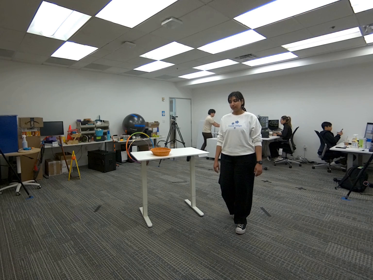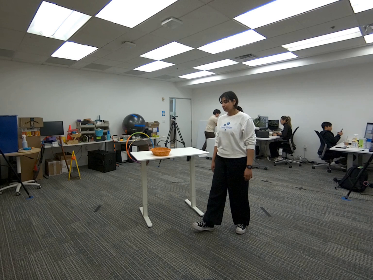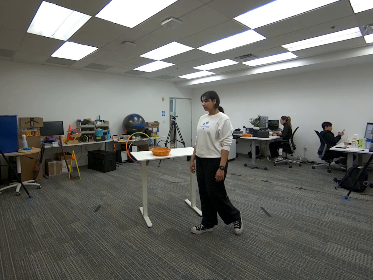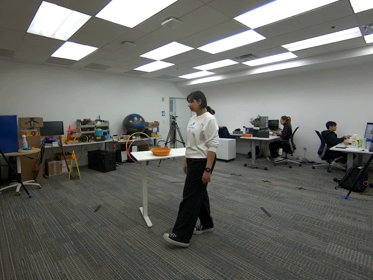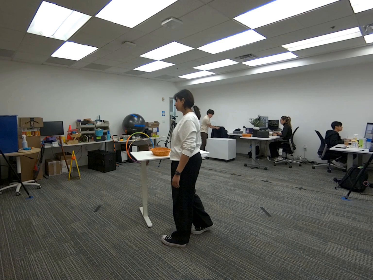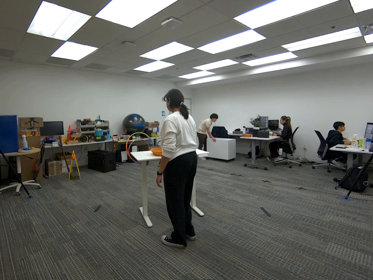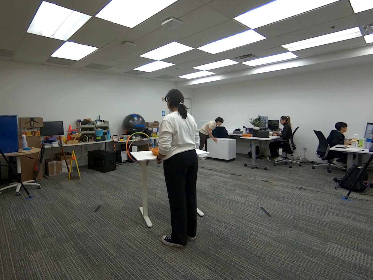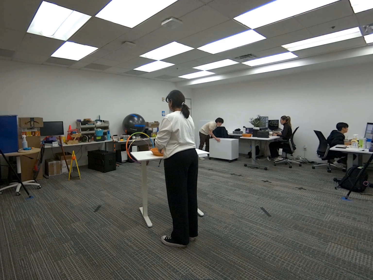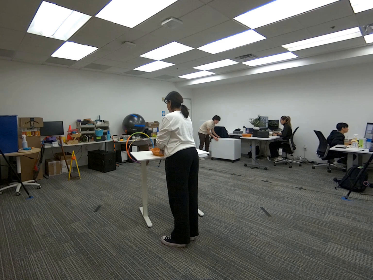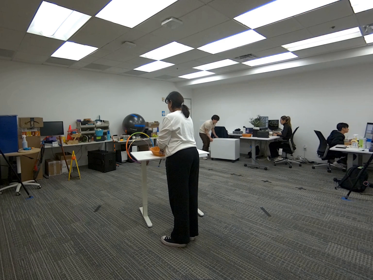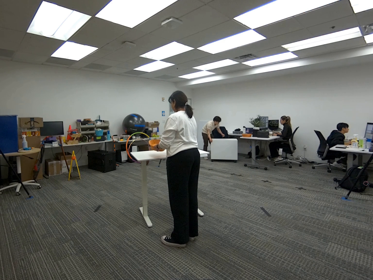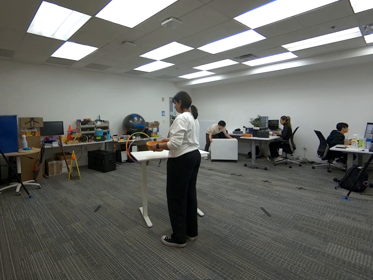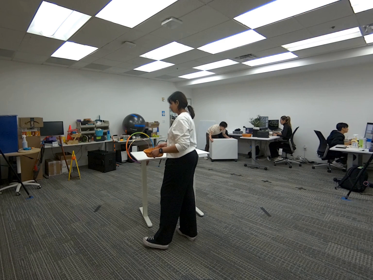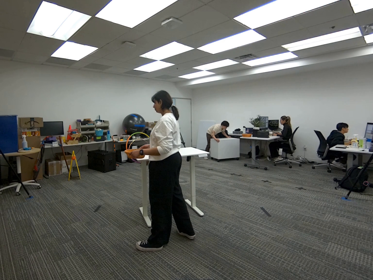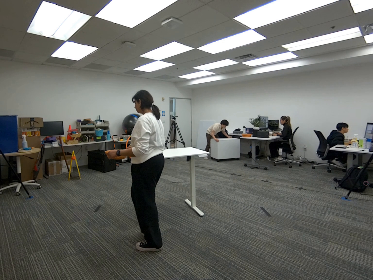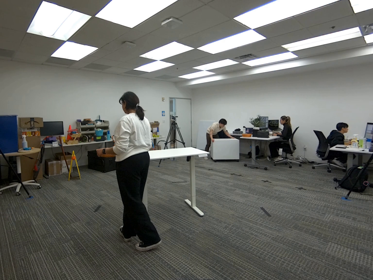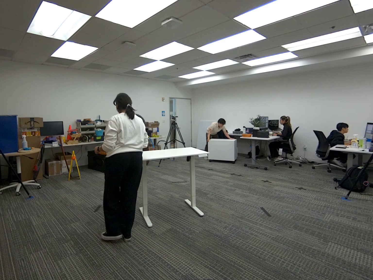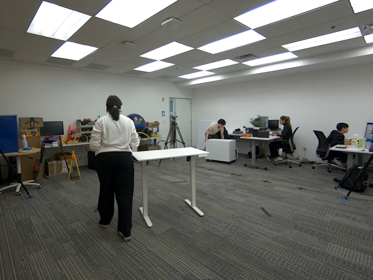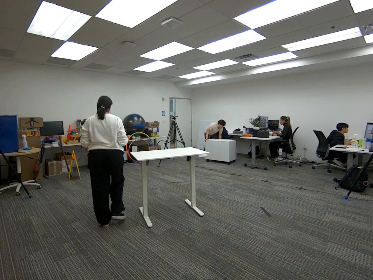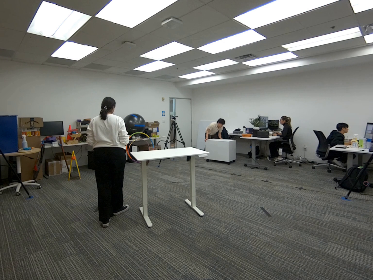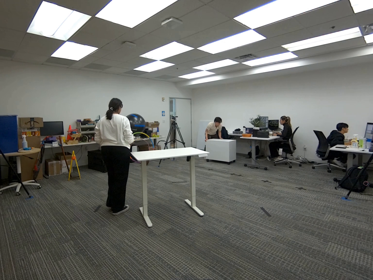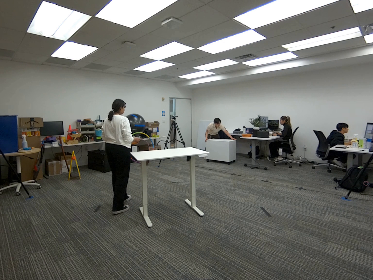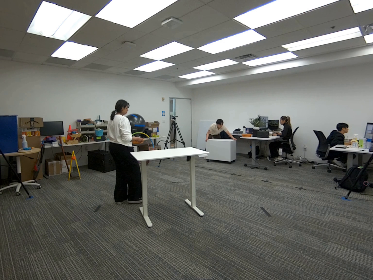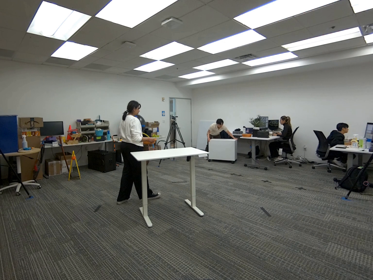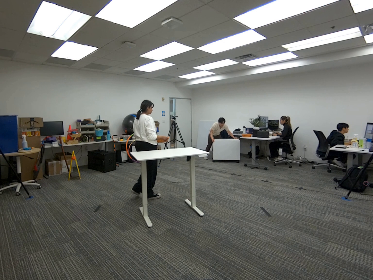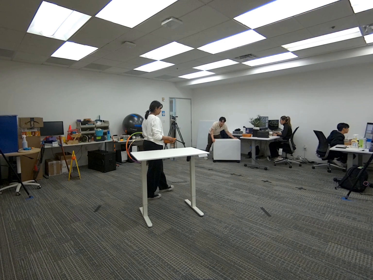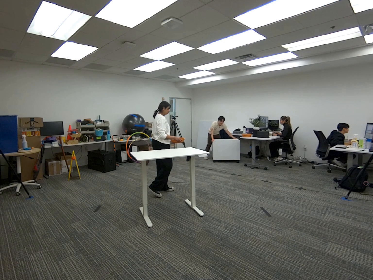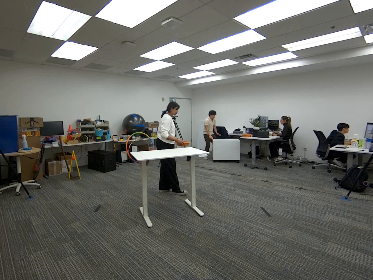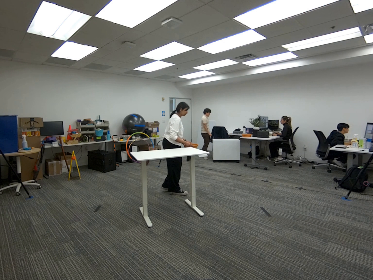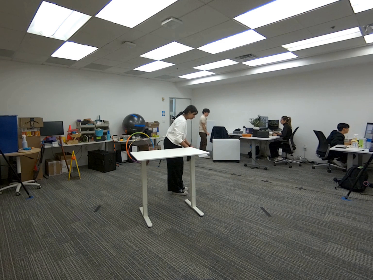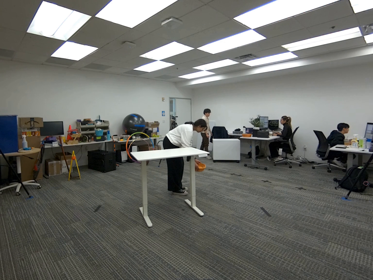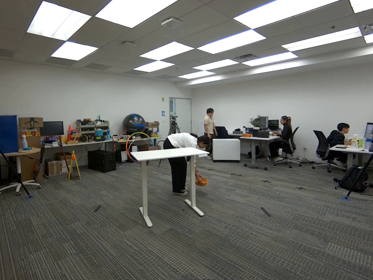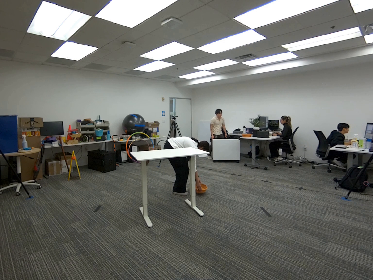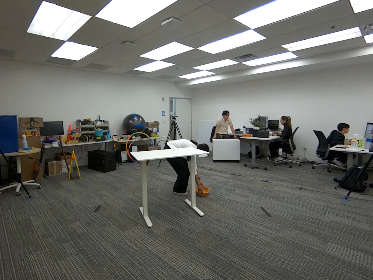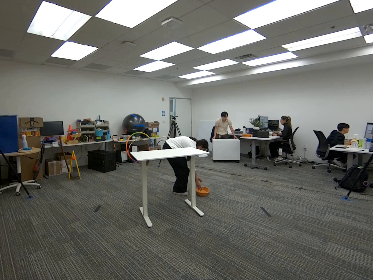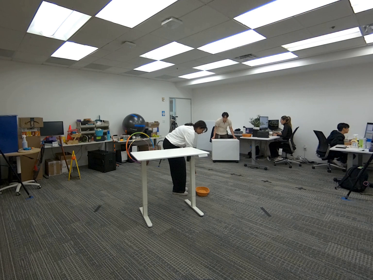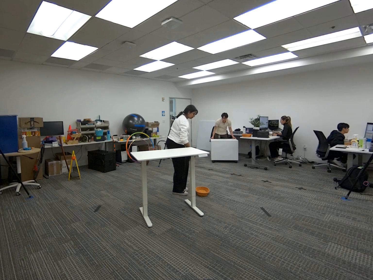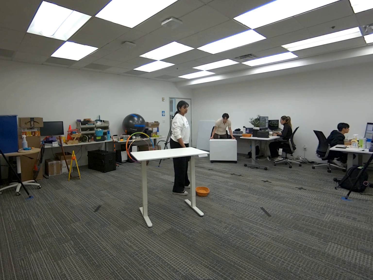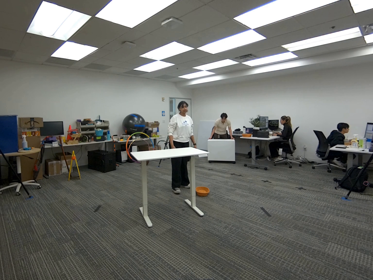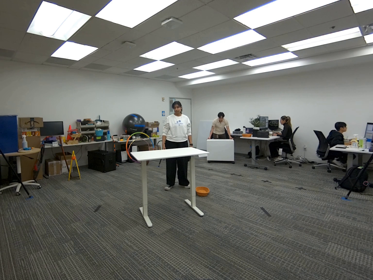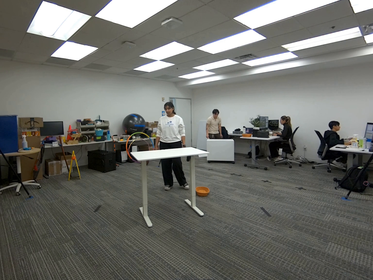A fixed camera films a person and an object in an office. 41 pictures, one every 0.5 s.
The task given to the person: Walk to the woven basket from the white desk, pick up the basket with your both hands and place the basket on the ground.
